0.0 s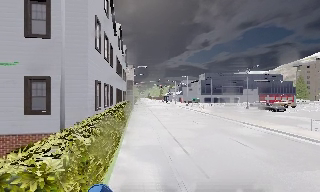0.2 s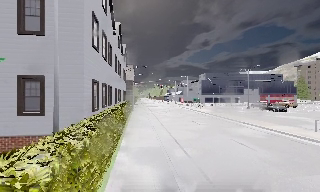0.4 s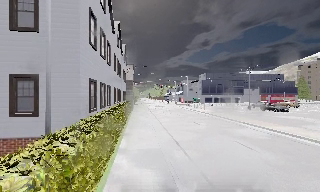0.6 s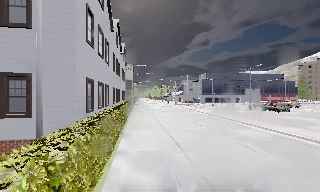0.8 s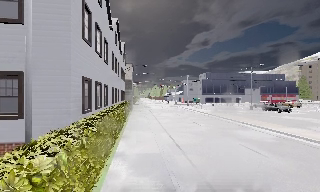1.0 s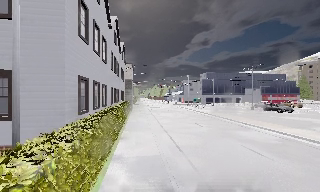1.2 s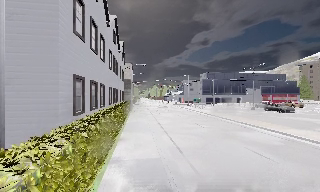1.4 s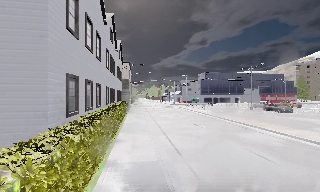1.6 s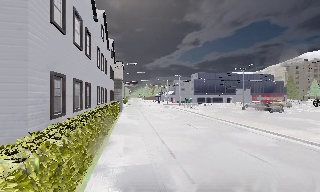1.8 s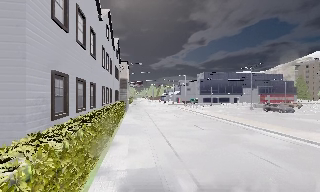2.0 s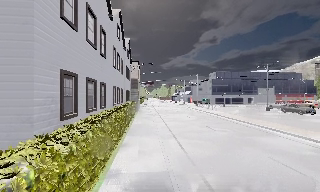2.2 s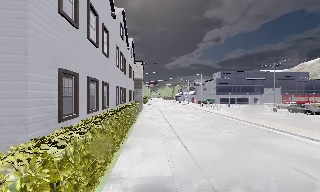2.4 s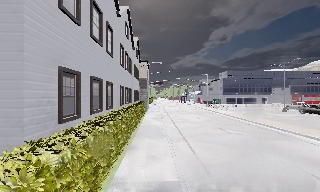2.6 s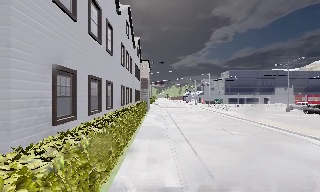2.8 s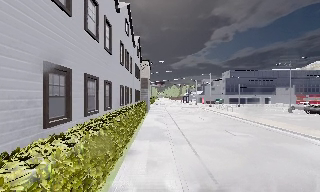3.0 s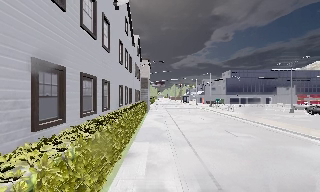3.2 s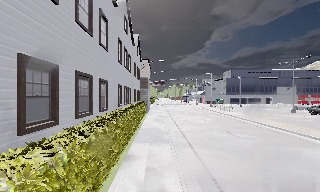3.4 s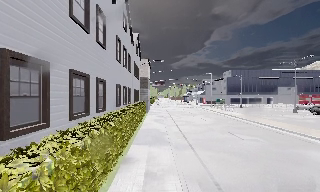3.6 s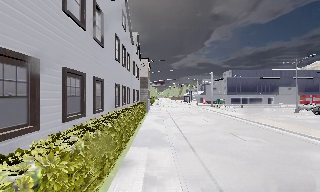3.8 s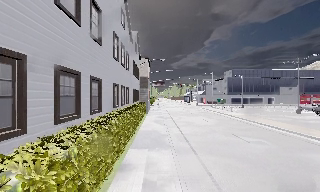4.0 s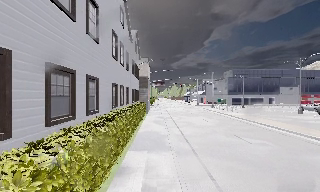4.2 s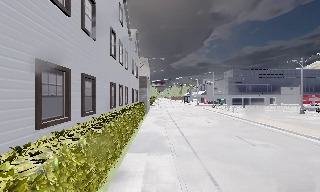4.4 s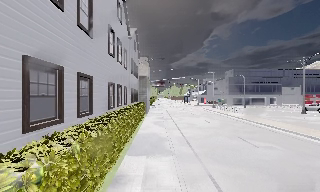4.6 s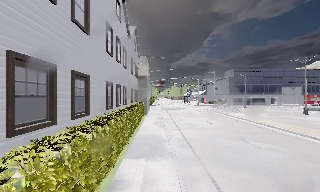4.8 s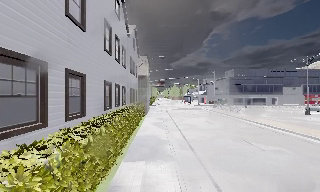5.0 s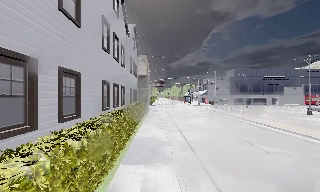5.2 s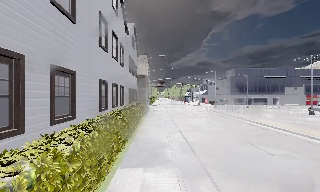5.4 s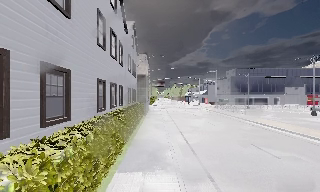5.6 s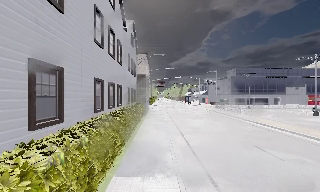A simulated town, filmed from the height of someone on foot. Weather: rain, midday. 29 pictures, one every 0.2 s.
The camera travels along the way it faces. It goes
forward.
0.0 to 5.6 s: The camera travels forward, about 8 m, so what stands in front looms larger.
The film runs forward here.
